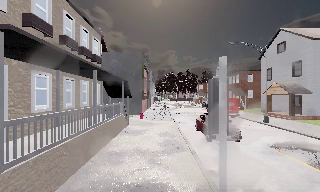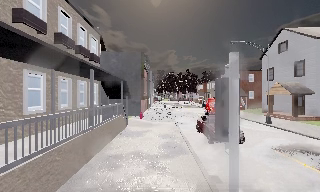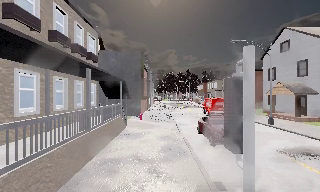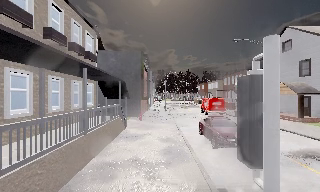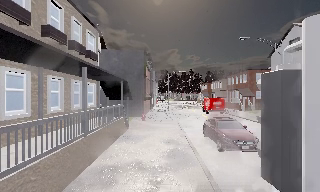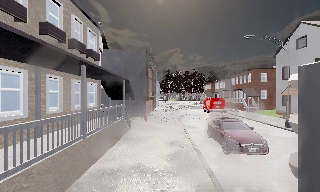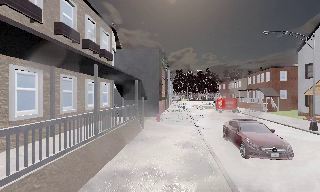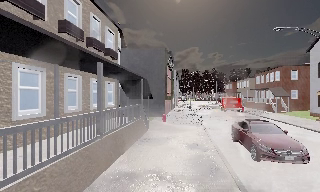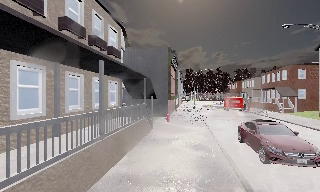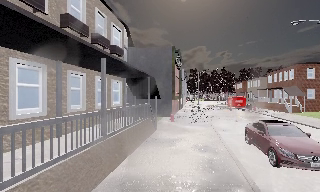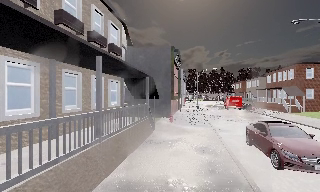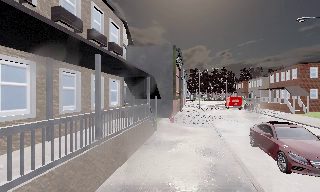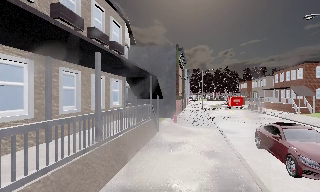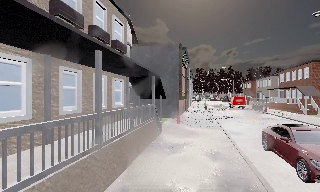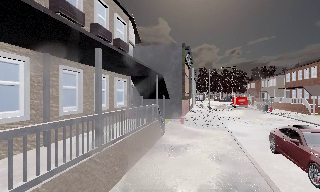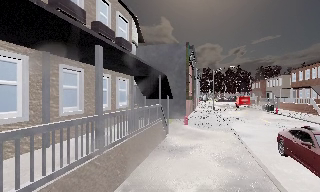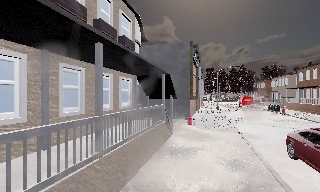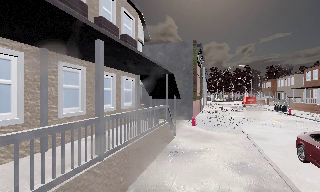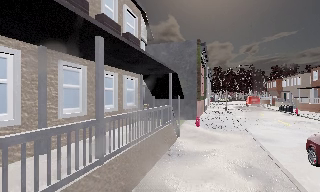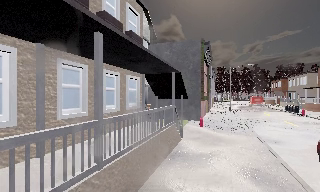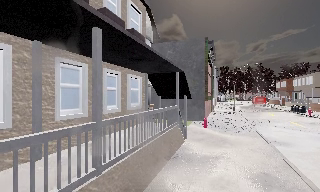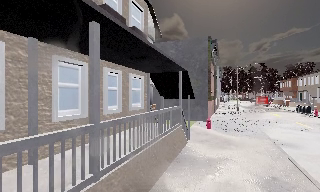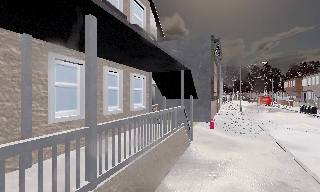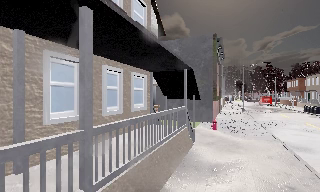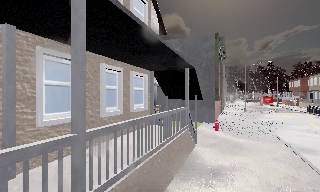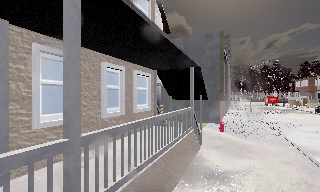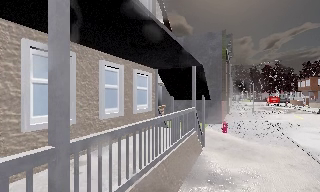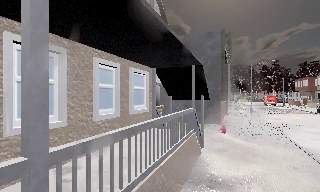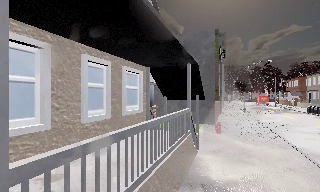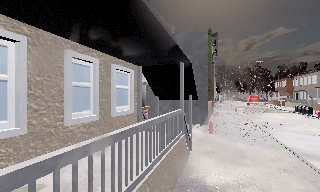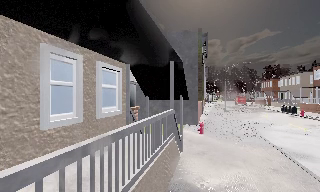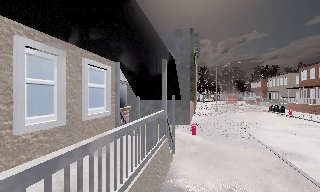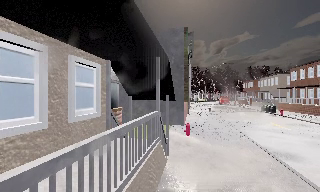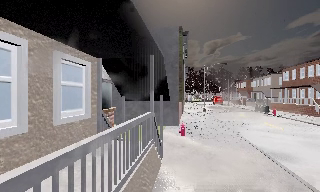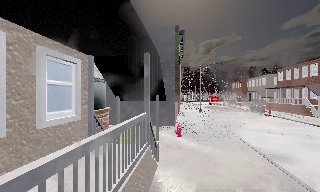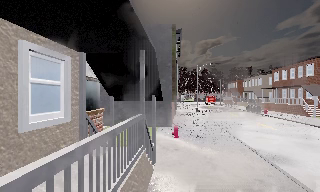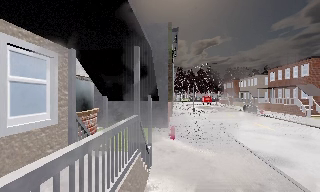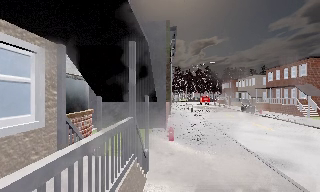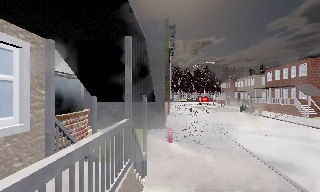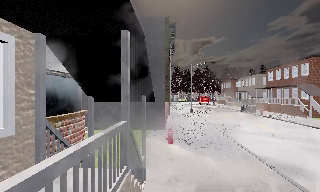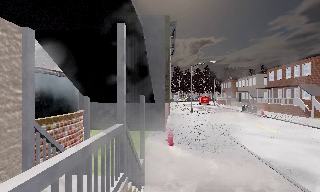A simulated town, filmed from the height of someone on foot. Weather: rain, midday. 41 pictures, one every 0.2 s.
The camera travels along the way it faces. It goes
forward.
0.0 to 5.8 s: The scene slides to the right, as the camera pans about 20 degrees to its left. It travels forward, about 7 m, so what stands in front looms larger.
5.8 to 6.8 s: The camera pans to its right, which is clockwise from overhead, by about 10 degrees. It travels forward, about 1.5 m, so what stands in front looms larger.
6.8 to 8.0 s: The camera travels forward, about 1.5 m, so what stands in front looms larger.
The film runs forward here.
